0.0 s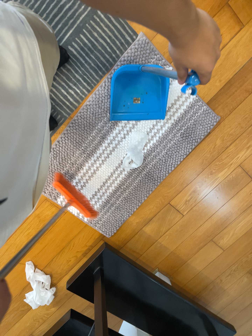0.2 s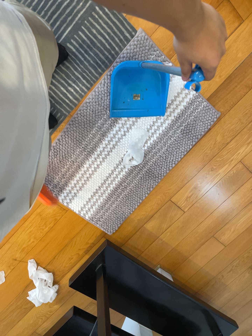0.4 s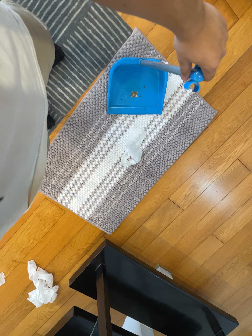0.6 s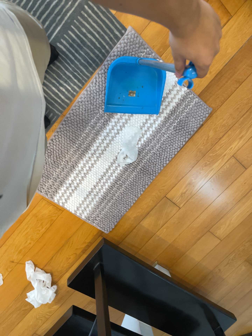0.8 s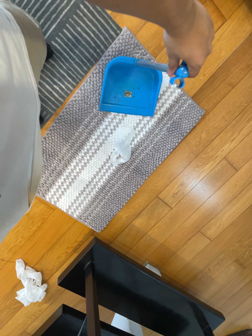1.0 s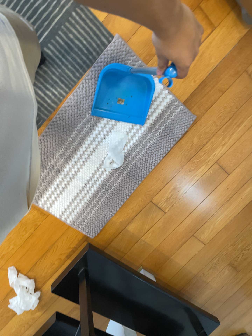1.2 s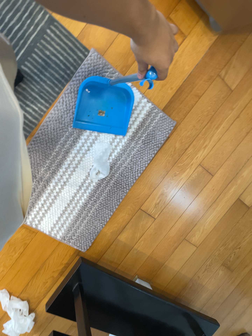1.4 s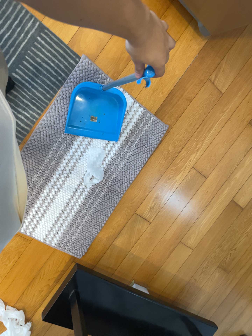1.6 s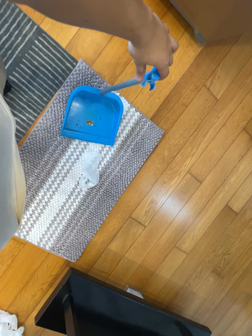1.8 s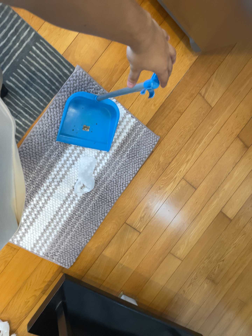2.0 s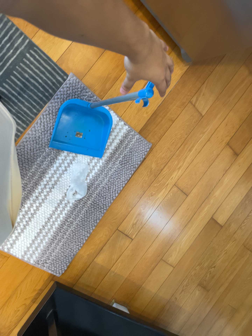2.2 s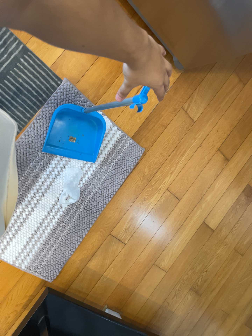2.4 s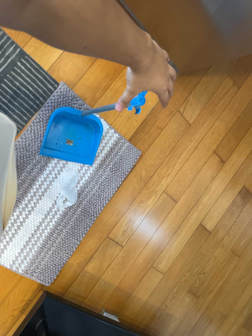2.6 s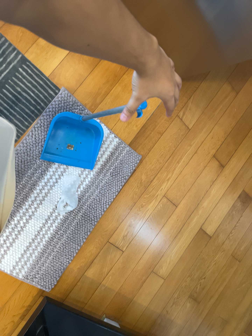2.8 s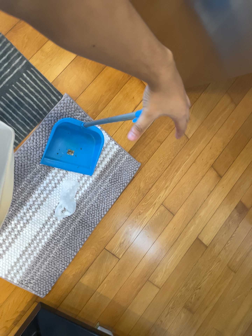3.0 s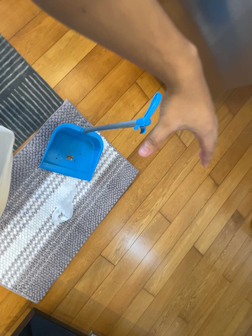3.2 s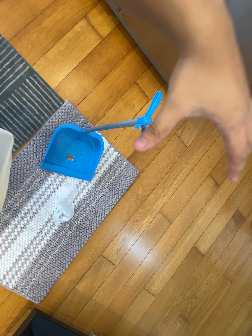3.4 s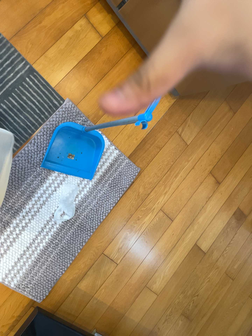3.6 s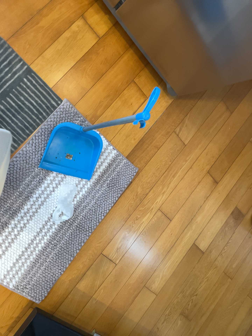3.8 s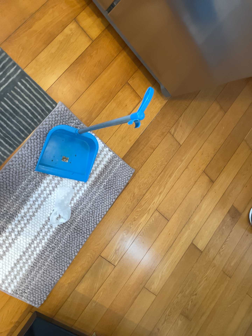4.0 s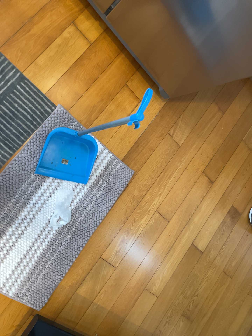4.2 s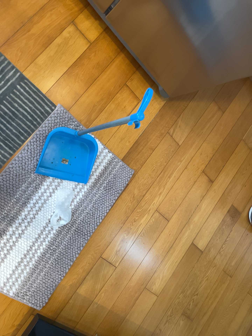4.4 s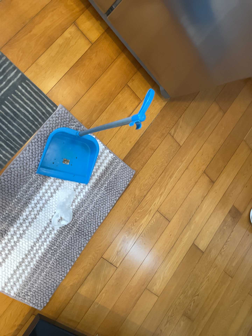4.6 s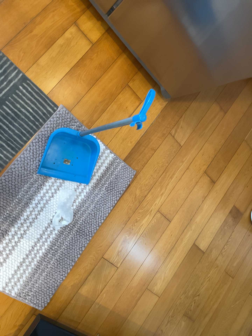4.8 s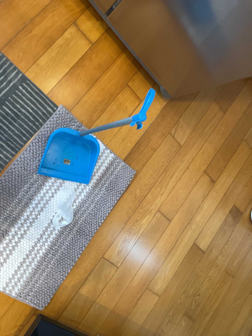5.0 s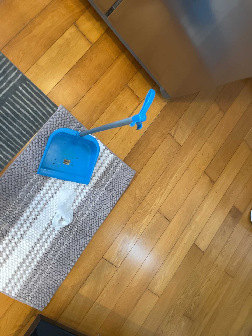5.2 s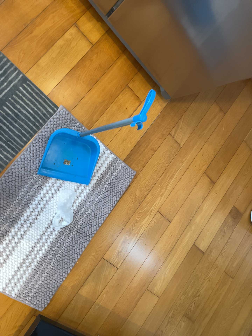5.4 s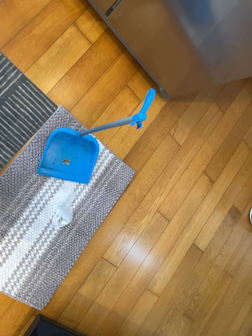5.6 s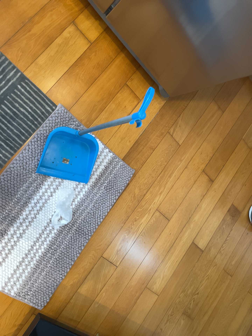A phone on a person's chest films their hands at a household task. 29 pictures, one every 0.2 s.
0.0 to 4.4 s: The camera swings to its right by about 20 degrees, and the scene slides to the left. It travels backward and toward the bottom of its view, about 12 cm, so what stands in front gets smaller. Its aim tips toward the top of its view by about 15 degrees, and the scene shifts downward.
4.4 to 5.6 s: The camera keeps its place and its aim.
The film runs backward here.
